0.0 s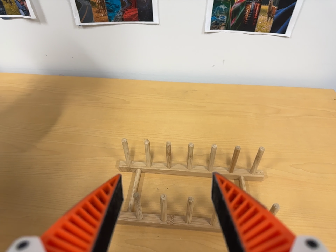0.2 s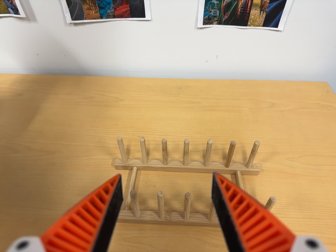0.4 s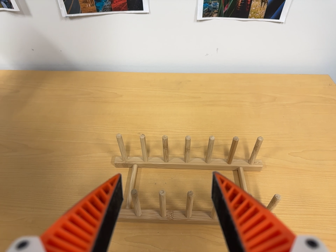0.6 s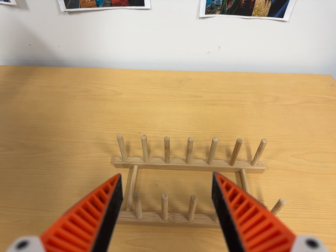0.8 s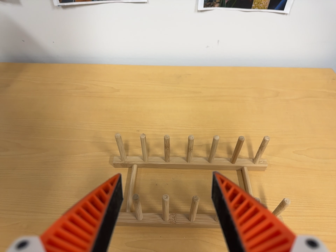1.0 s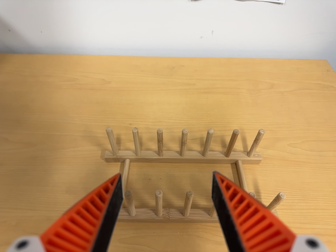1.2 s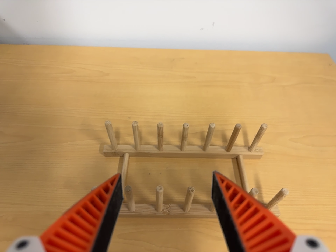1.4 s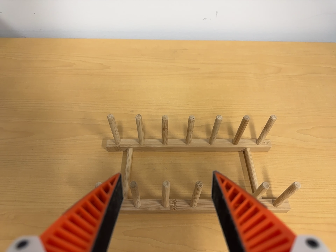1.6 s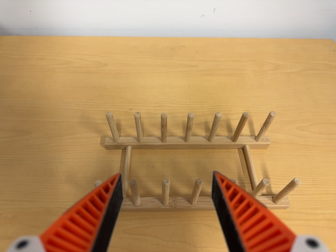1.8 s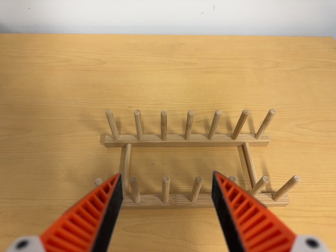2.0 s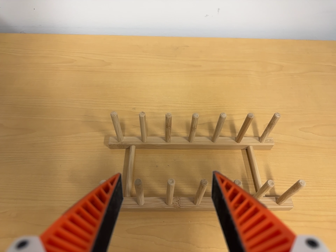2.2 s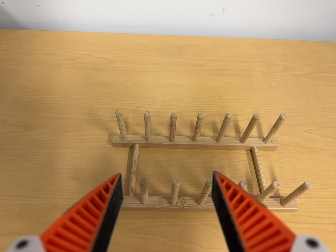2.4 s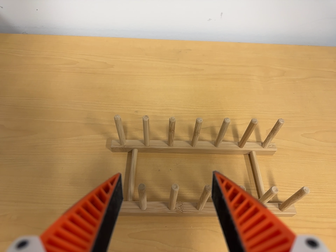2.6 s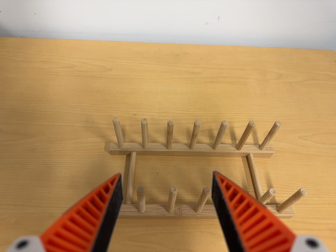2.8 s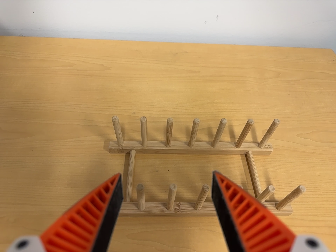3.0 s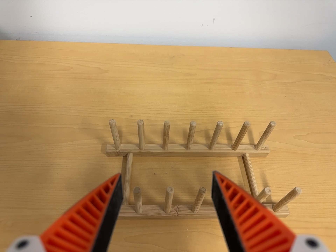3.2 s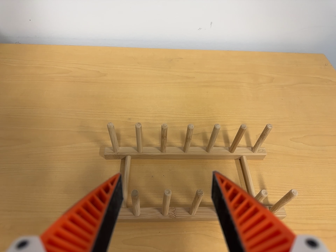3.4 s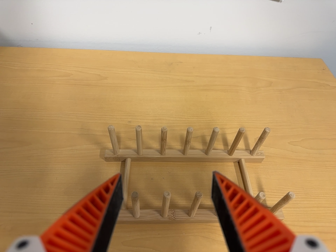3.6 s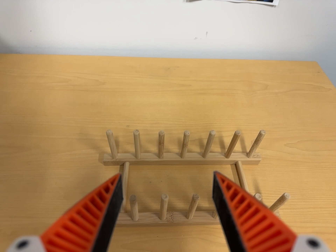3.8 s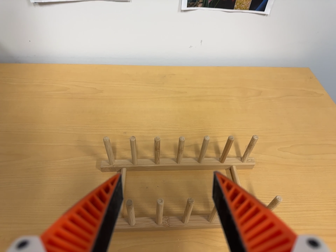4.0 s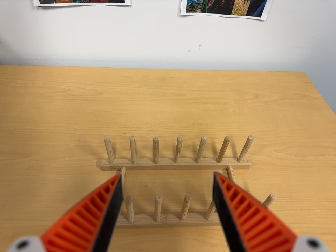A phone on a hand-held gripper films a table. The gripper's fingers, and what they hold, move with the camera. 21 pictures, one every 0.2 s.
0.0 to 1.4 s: The camera travels forward, about 7 cm, so what stands in front looms larger. Its aim tips toward the bottom of its view by about 10 degrees, and the scene shifts upward.
1.4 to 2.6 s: The camera shifts only a little, or ends up much as it began.
2.6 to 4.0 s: The camera travels backward, about 4 cm, so what stands in front gets smaller.
The film runs backward here.
